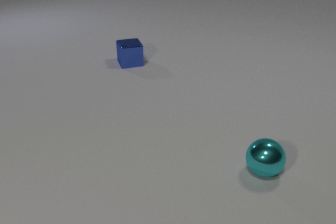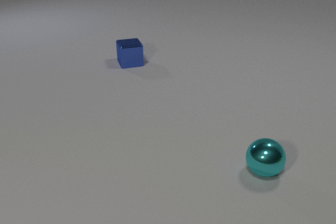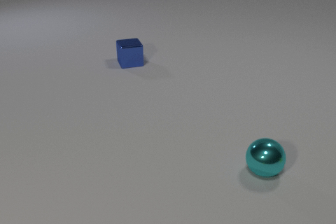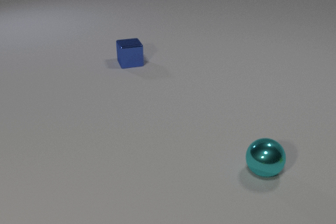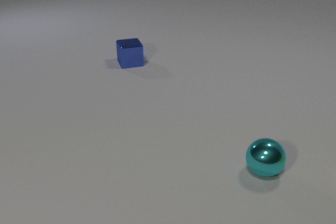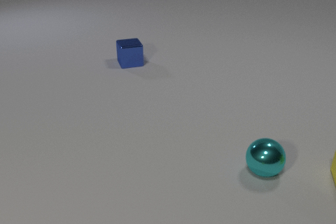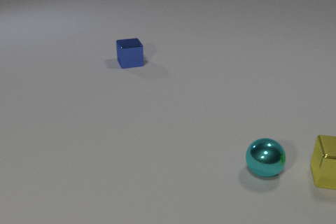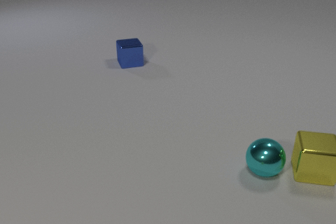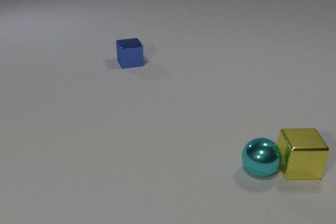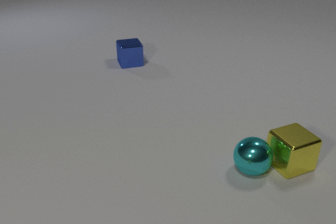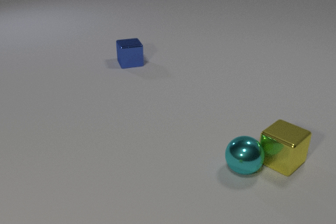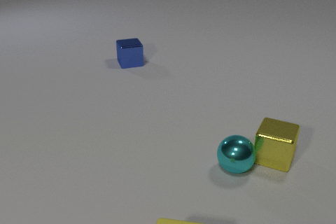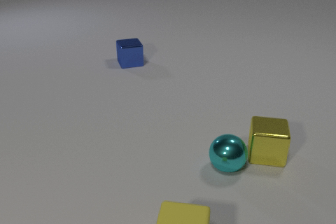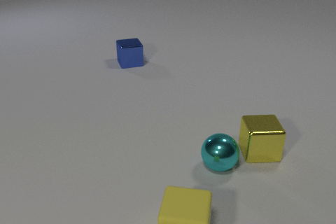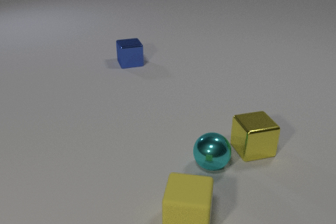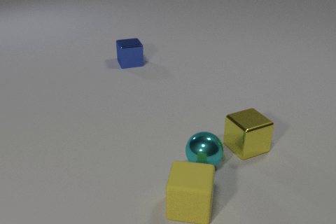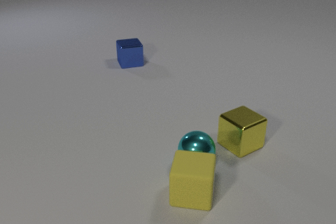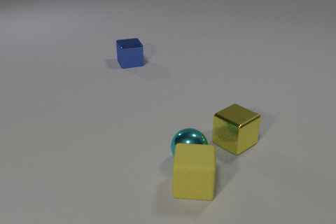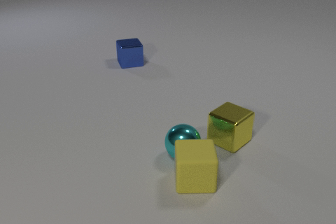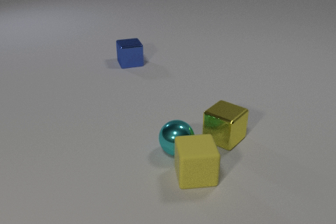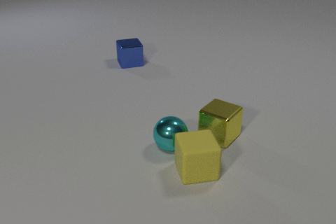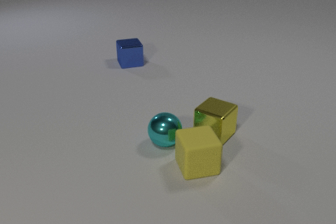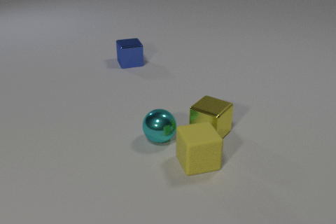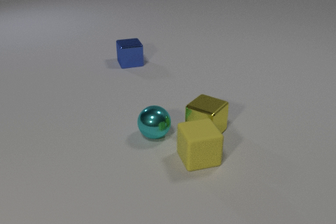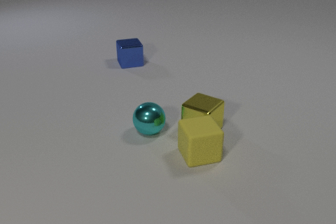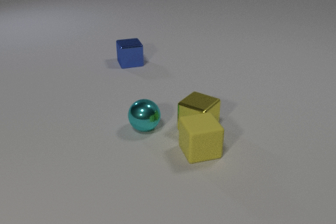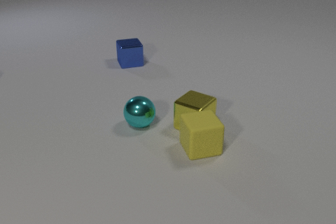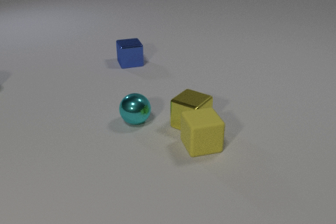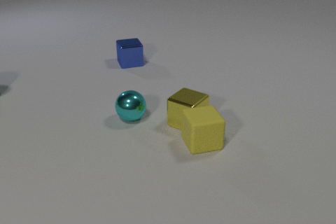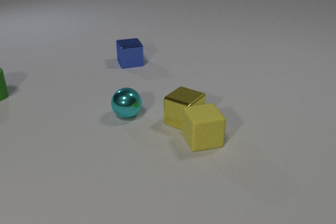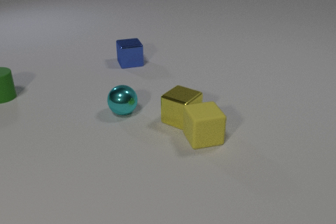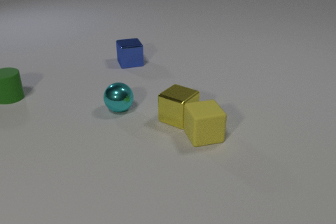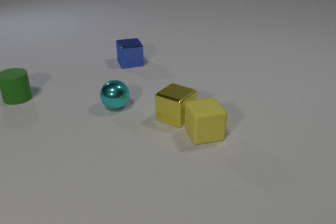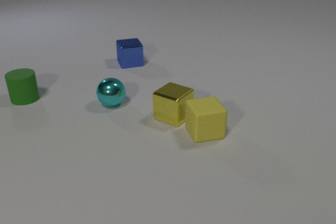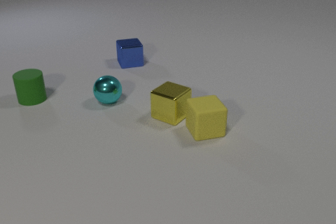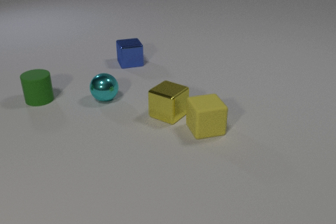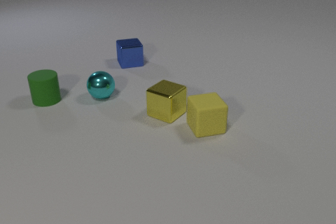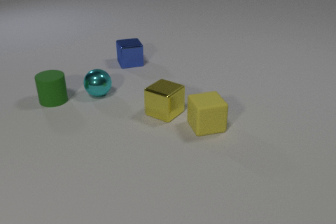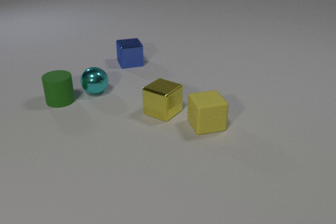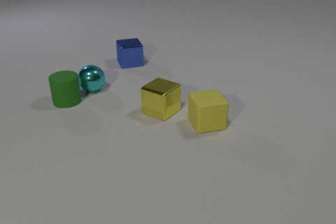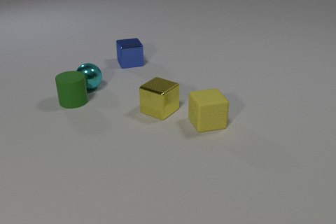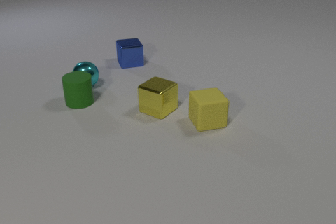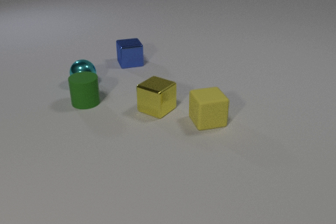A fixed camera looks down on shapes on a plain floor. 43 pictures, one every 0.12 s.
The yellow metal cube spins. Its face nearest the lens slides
to the right.
The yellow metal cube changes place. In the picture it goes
to the left.
0.00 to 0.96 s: The yellow metal cube comes in at the right edge, slides to the left. The yellow metal cube and the cyan metal sphere collide.
0.96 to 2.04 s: The yellow metal cube slides to the left and away from the camera, spins counterclockwise seen from above by about 135 degrees, its near face sliding to the right. The cyan metal sphere rolls to the left. The yellow rubber cube comes in at the bottom edge, slides away from the camera. The cyan metal sphere and the yellow rubber cube collide.
2.04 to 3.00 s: The yellow metal cube slides to the left and away from the camera. The cyan metal sphere rolls away from the camera and to the left. The yellow rubber cube slides away from the camera, spins so that its near face slides to the right, counterclockwise seen from above. The yellow metal cube and the yellow rubber cube collide.
3.00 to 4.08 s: The yellow metal cube slides to the left and away from the camera. The cyan metal sphere rolls away from the camera and to the left. The yellow rubber cube slides away from the camera. The green rubber cylinder comes in at the left edge, slides to the right and toward the camera.
4.08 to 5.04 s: The yellow metal cube slides to the left and away from the camera. The cyan metal sphere rolls away from the camera and to the left. The yellow rubber cube slides away from the camera. The green rubber cylinder slides to the right and toward the camera.
How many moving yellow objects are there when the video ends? 2.
How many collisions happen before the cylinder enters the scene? 3.
What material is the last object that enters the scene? rubber.
